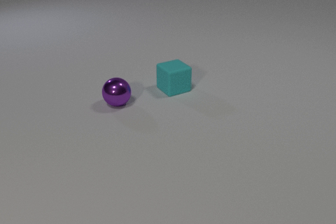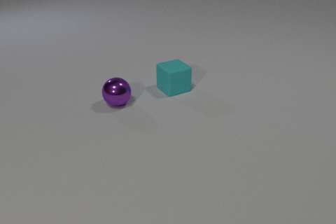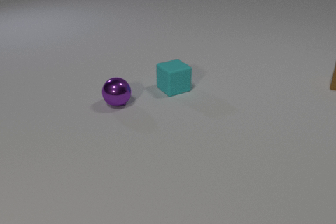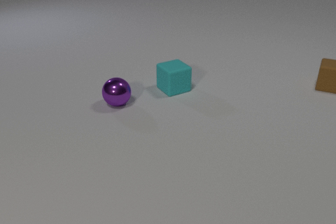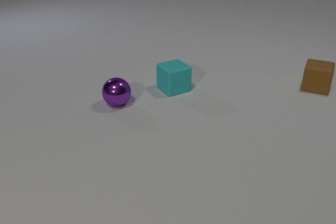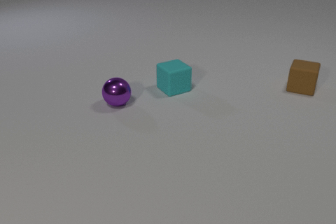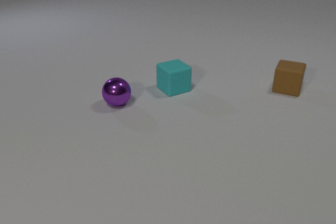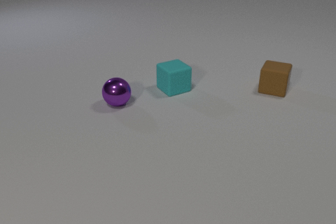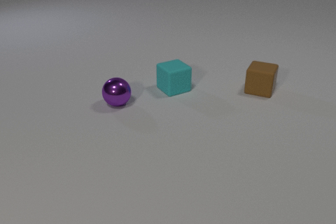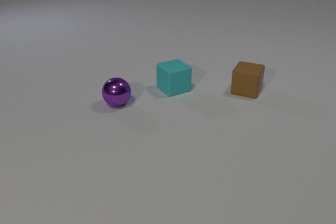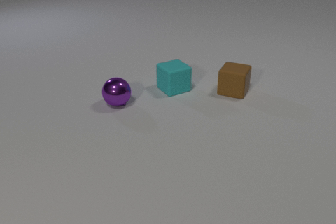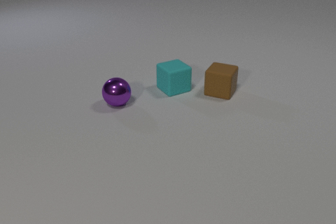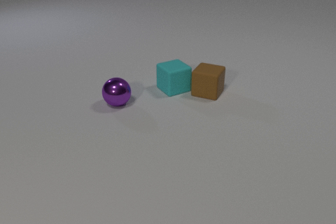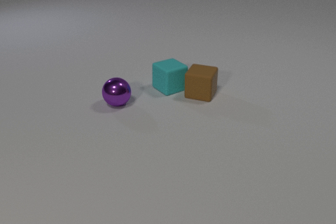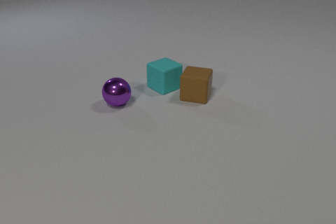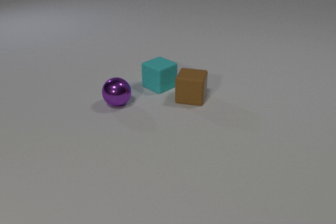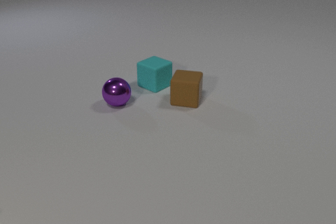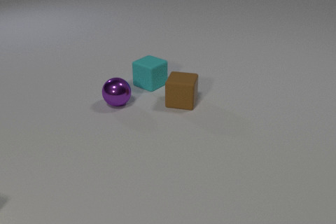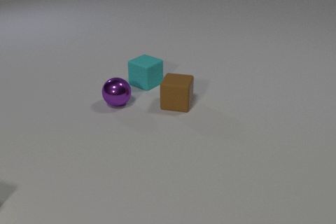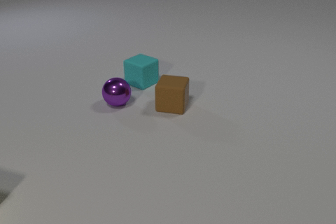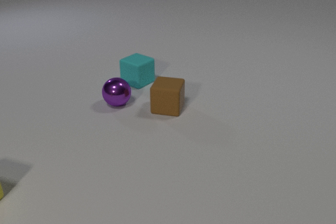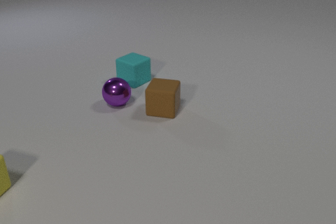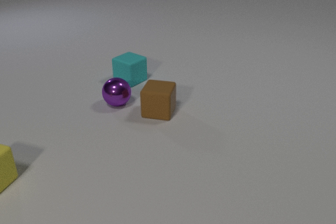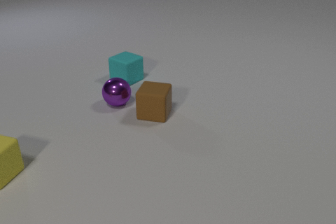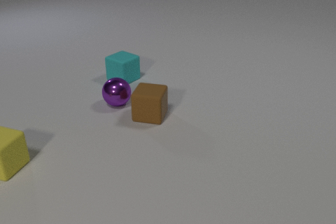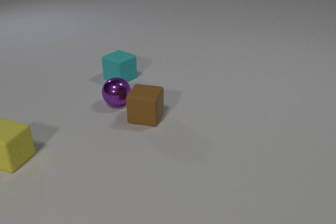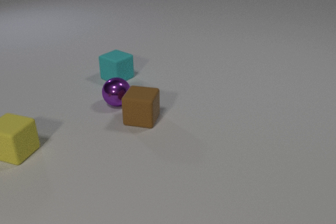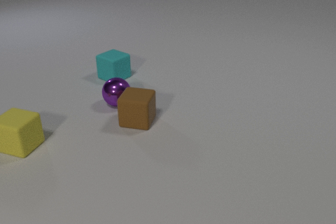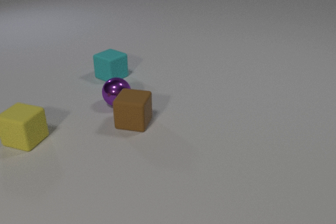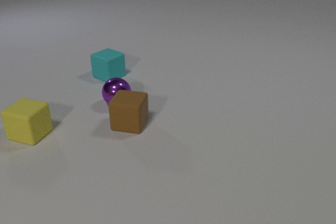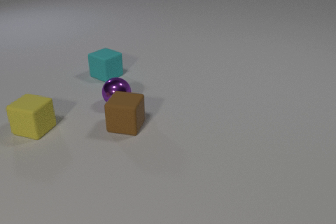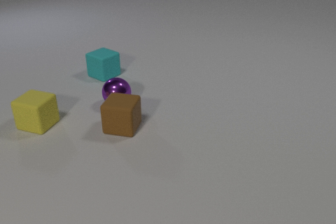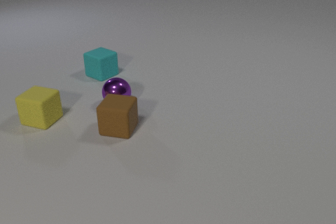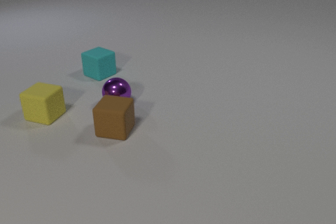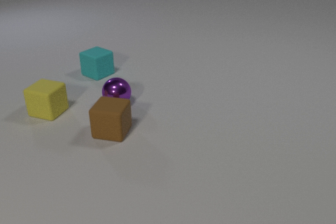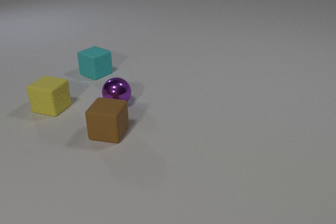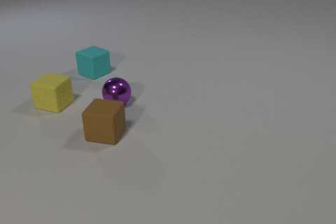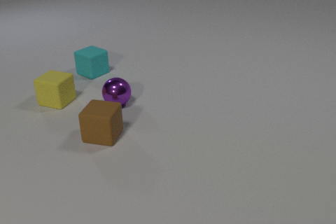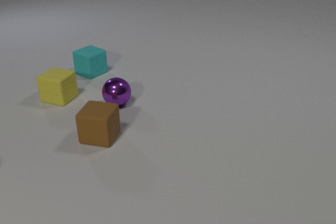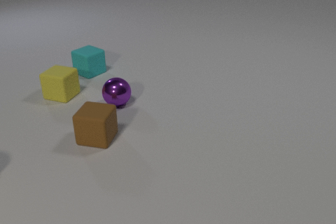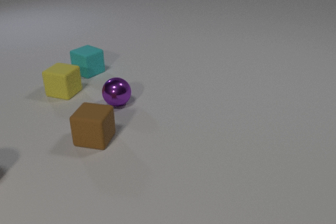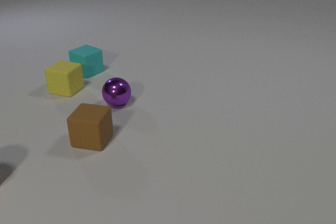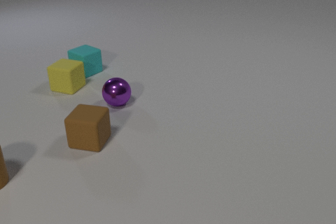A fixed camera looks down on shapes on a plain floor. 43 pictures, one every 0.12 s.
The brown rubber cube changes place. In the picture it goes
to the left.
The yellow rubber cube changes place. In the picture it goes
away from the camera.
0.00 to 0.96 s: The brown rubber cube comes in at the right edge, slides to the left and toward the camera.
0.96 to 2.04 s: The brown rubber cube slides to the left and toward the camera. The cyan rubber cube slides to the left and away from the camera, spins counterclockwise seen from above by about 15 degrees, its near face sliding to the right. The brown rubber cube and the cyan rubber cube collide.
2.04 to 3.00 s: The brown rubber cube slides to the left and toward the camera. The cyan rubber cube slides to the left and away from the camera. The yellow rubber cube comes in at the left edge, slides away from the camera and to the right.
3.00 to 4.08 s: The brown rubber cube slides to the left and toward the camera. The cyan rubber cube slides to the left and away from the camera. The yellow rubber cube slides away from the camera and to the right.
4.08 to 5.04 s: The brown rubber cube slides to the left and toward the camera. The cyan rubber cube slides to the left and away from the camera. The brown rubber cylinder comes in at the left edge, slides to the right. The yellow rubber cube slides away from the camera and to the right.
What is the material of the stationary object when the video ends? metal.
What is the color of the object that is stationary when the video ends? purple.
How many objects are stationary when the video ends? 1.
